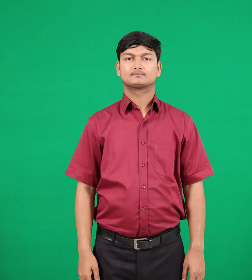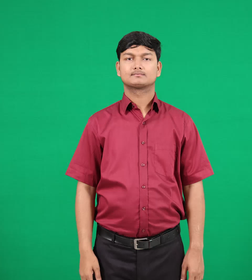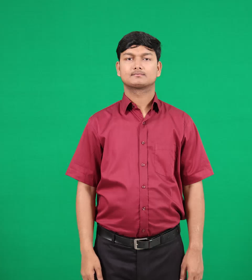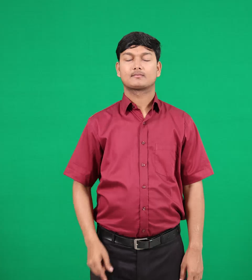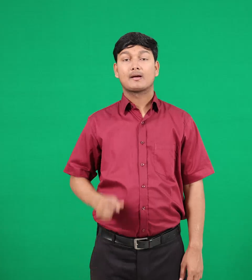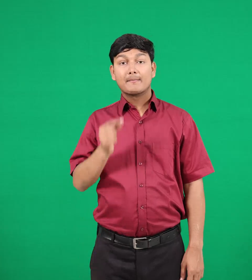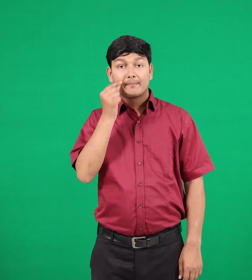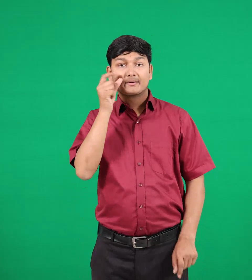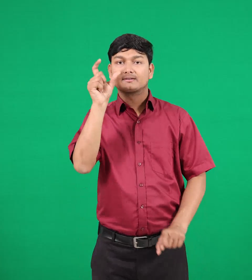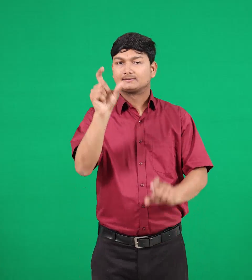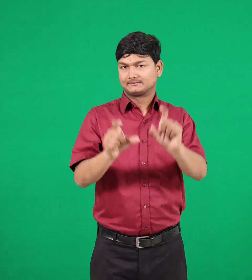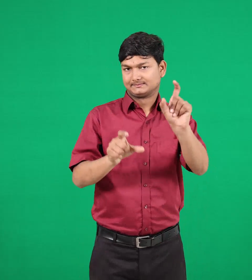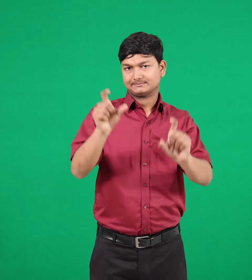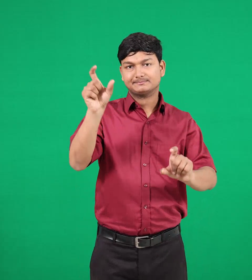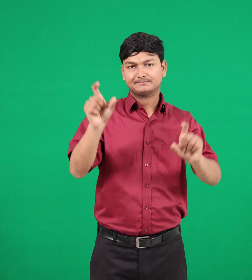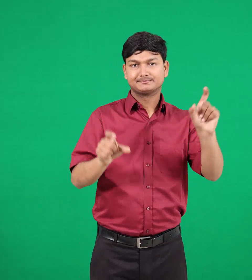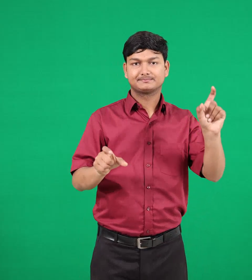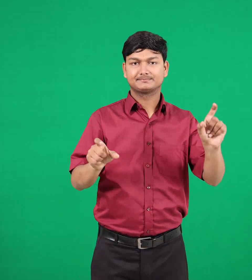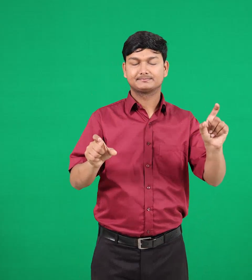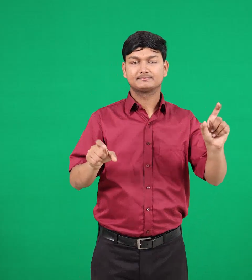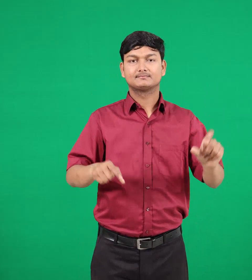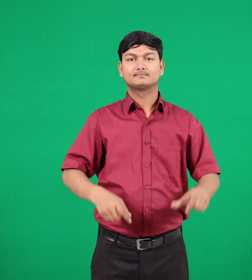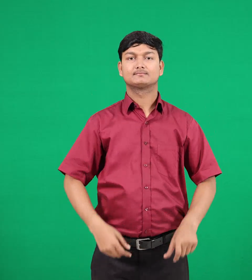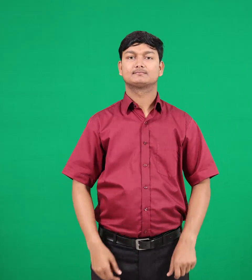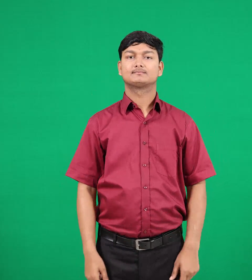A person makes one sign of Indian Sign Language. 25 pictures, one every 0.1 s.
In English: men
